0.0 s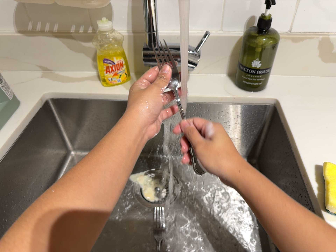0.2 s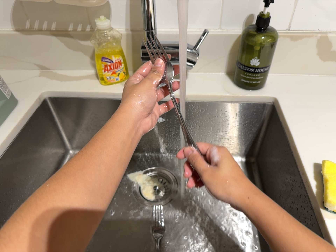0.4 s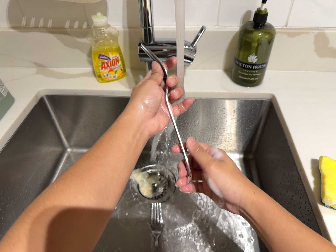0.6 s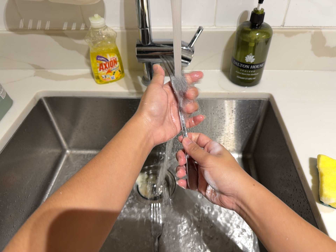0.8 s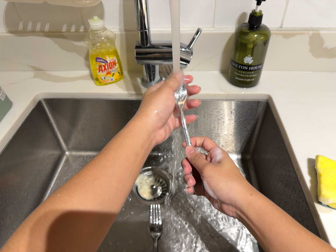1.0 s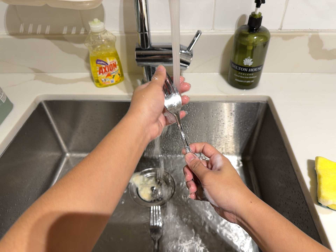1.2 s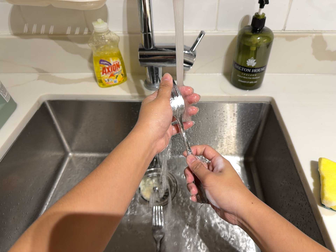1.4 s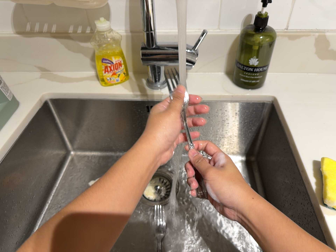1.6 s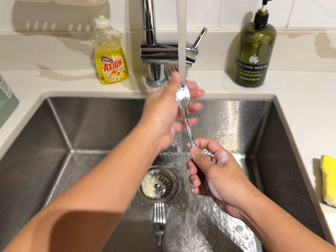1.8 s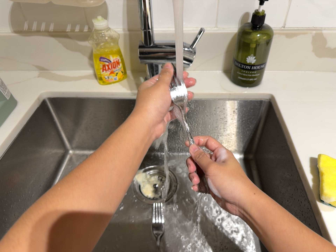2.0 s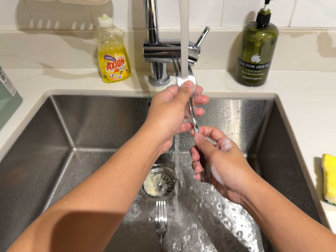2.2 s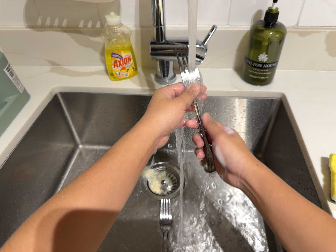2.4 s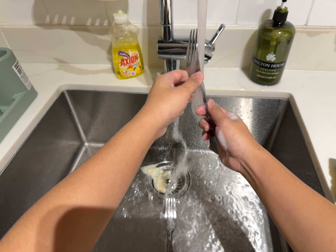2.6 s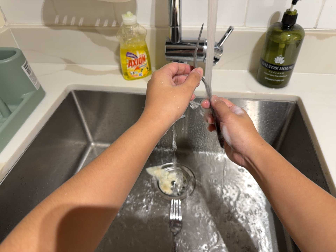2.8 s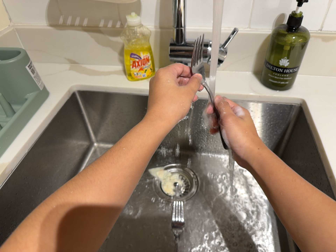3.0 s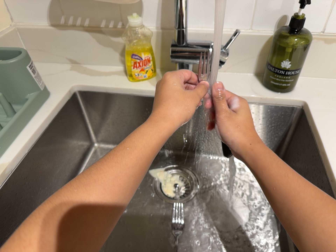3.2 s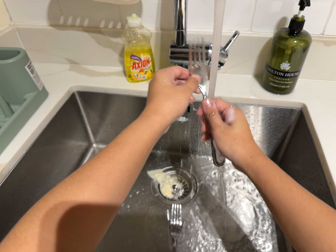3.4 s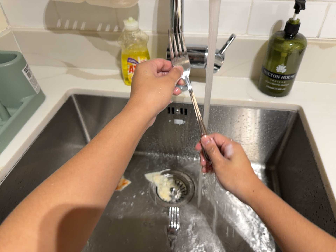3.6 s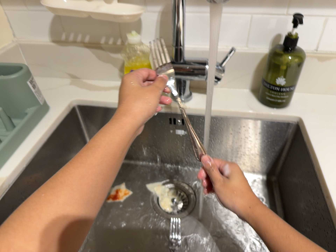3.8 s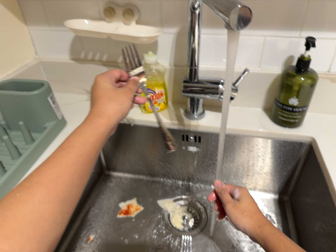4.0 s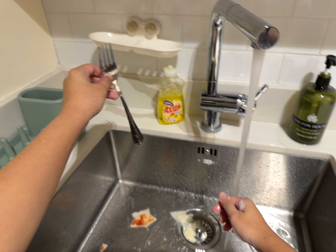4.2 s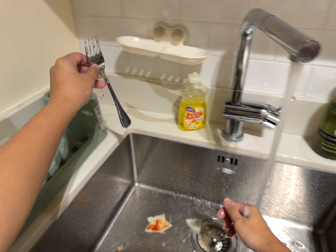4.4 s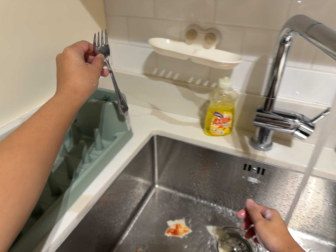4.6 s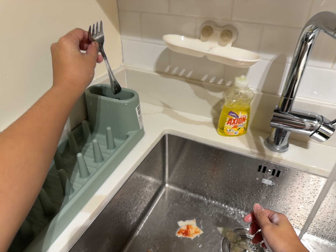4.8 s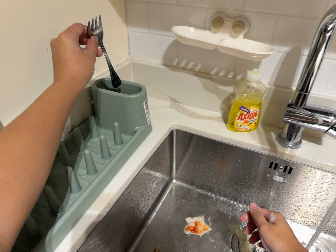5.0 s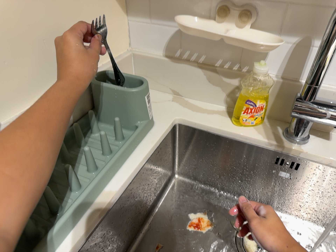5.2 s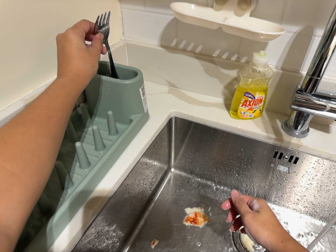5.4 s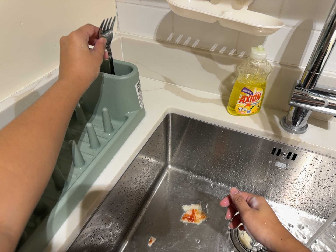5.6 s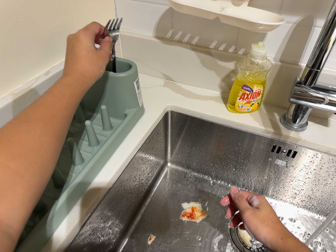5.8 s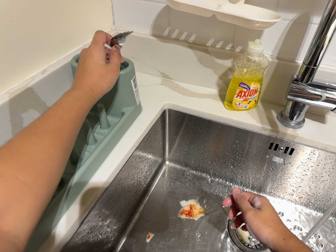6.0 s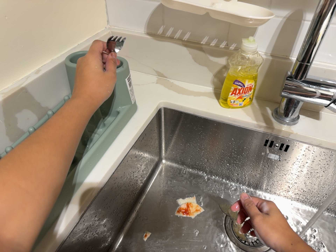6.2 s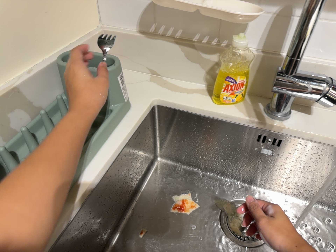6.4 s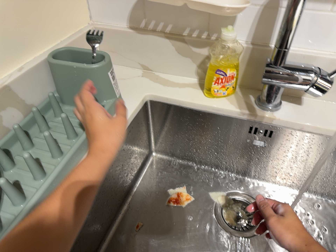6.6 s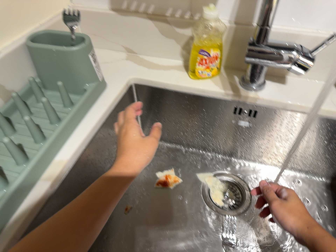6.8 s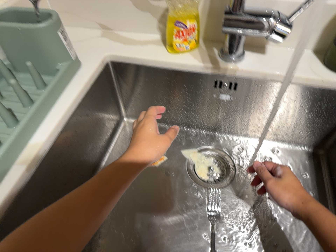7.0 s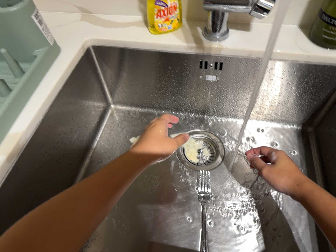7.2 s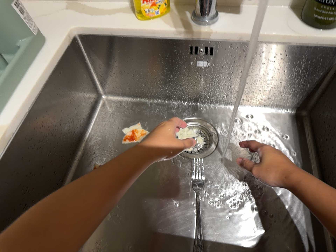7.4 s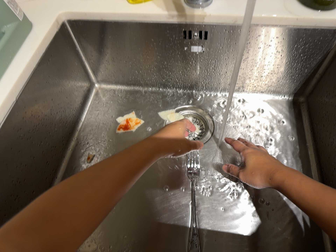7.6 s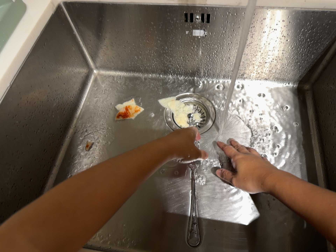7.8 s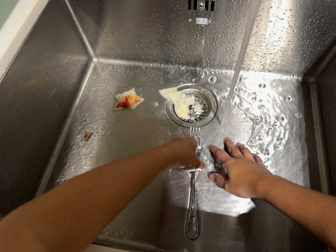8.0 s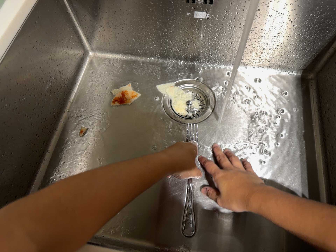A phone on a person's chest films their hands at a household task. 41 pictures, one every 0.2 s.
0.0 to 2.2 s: The camera shifts only a little, or ends up much as it began.
2.2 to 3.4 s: The camera shifts only a little, or ends up much as it began.
3.4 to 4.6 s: The scene slides to the right, as the camera pans about 10 degrees to its left. It travels to its left, about 12 cm, so close, fixed things drift to the right. It rolls about its line of sight by about 10 degrees, and the scene rotates clockwise.
4.6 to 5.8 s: The camera travels forward, about 8 cm, so what stands in front looms larger.
5.8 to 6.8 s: The camera travels to its right, about 8 cm, so close, fixed things drift to the left. Its aim tips toward the bottom of its view by about 10 degrees, and the scene shifts upward. It rolls about its line of sight by about 10 degrees, and the scene rotates counterclockwise.
6.8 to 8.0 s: The camera travels forward, about 8 cm, so what stands in front looms larger. Its aim tips toward the bottom of its view by about 15 degrees, and the scene shifts upward.
The film runs forward here.
